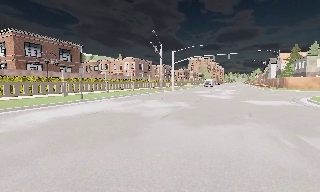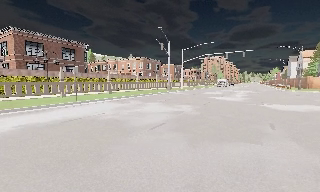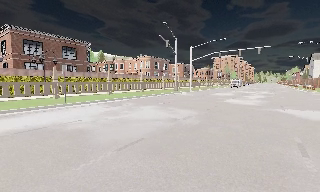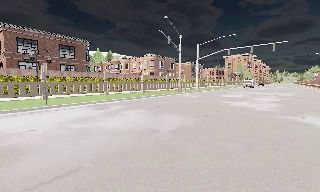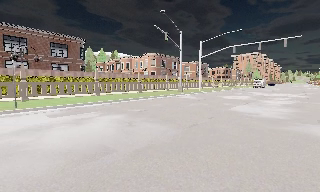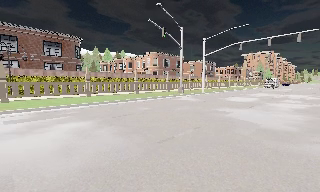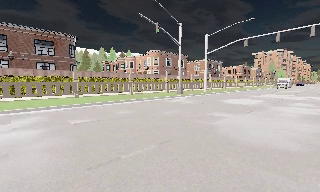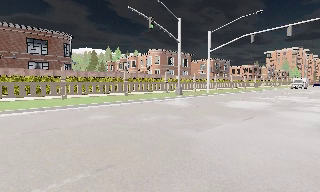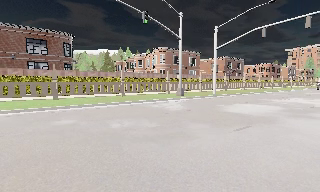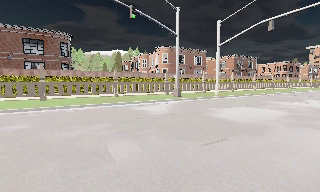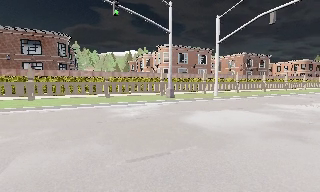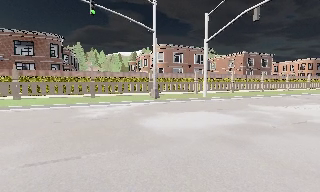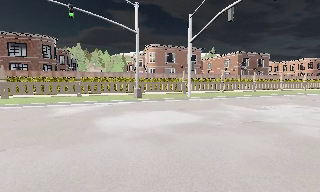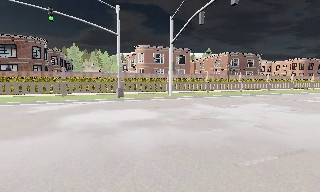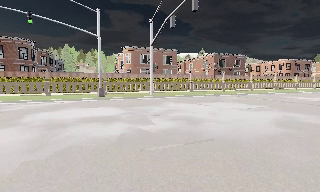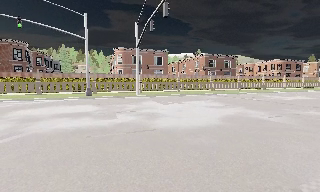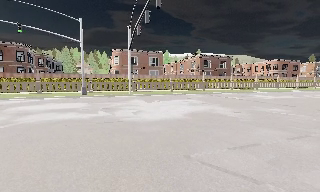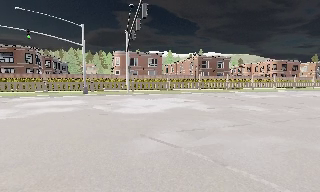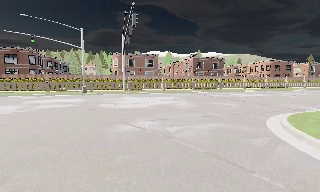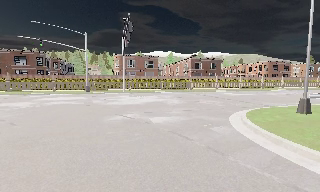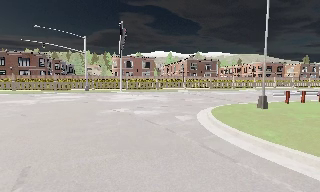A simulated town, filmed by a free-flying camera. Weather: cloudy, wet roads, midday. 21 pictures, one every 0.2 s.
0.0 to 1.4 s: The camera pans to its left, which is counterclockwise from overhead, by about 25 degrees. It travels forward and to its right, about 13 m, so what stands in front looms larger.
1.4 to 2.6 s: The camera pans to its left, which is counterclockwise from overhead, by about 20 degrees. It travels to its right, about 11 m, so close, fixed things drift to the left.
2.6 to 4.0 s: The camera travels to its right and backward, about 12 m, so close, fixed things drift to the left.
The film runs backward here.
